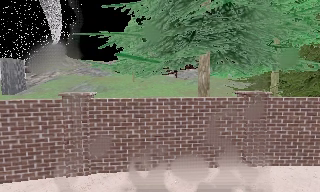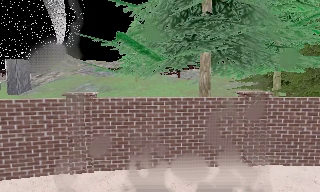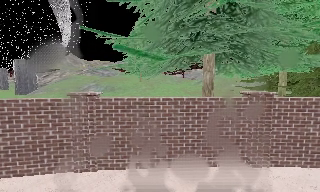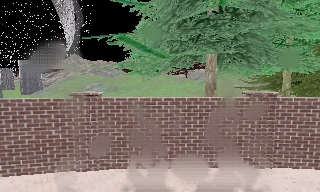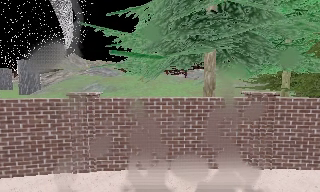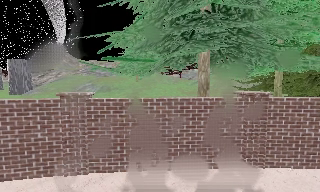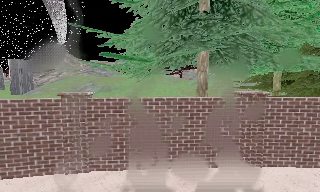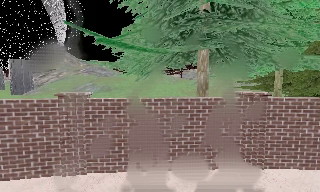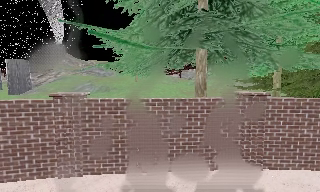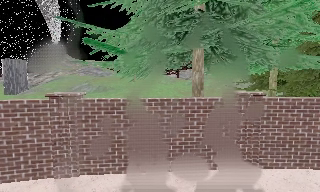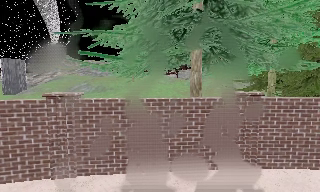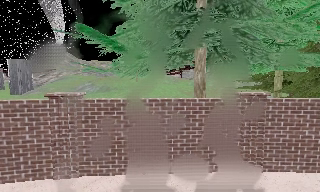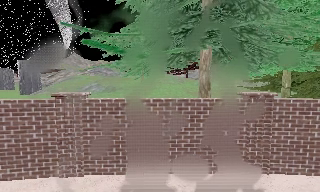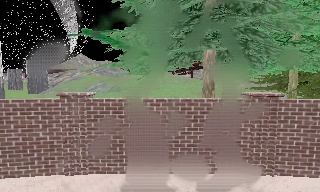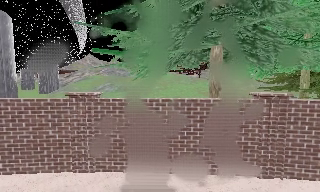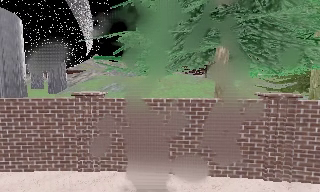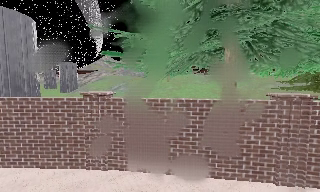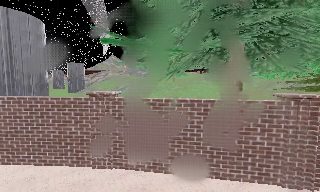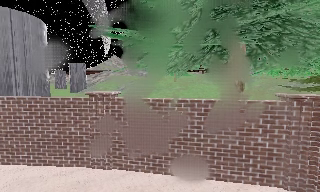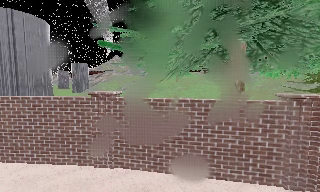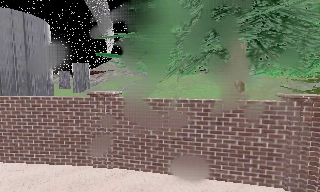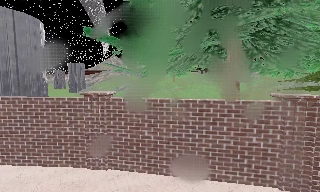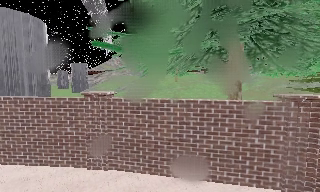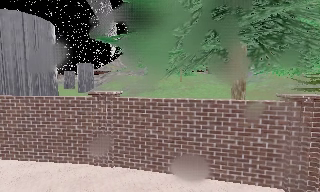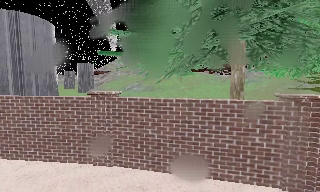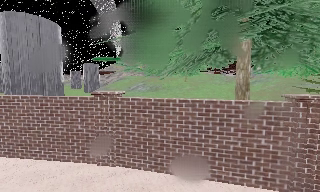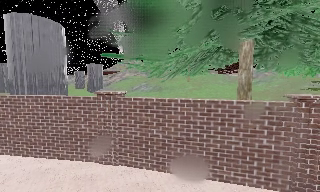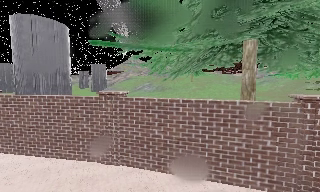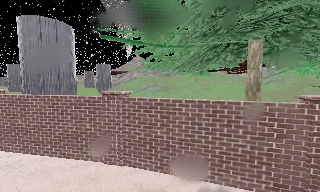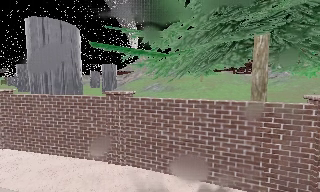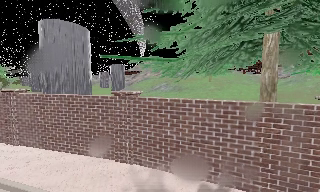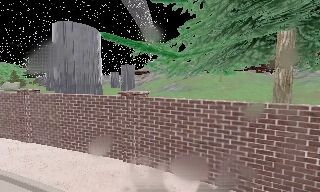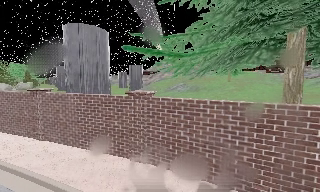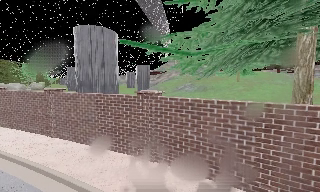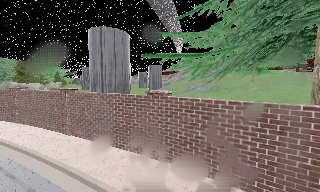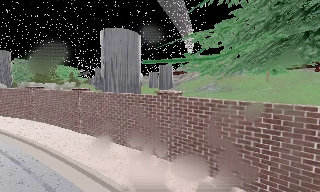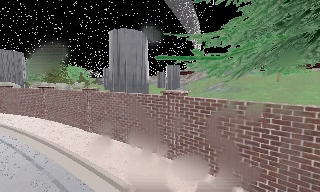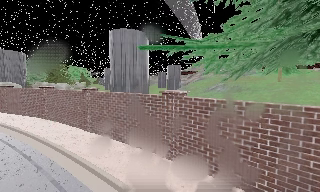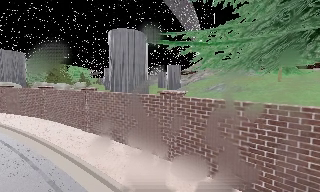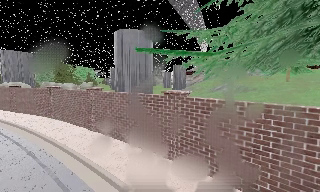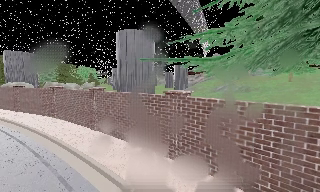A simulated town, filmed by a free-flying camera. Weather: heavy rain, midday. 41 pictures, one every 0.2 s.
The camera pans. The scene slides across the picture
to the right.
The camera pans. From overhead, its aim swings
counterclockwise.
0.0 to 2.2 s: The camera shifts only a little, or ends up much as it began.
2.2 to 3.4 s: The camera swings to its left by about 15 degrees, and the scene slides to the right.
3.4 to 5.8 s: The scene slides to the right, as the camera pans about 10 degrees to its left. It travels to its right, about 0.5 m.
5.8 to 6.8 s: The scene slides to the right, as the camera pans about 15 degrees to its left.
6.8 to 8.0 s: The camera shifts only a little, or ends up much as it began.
The film runs backward here.
